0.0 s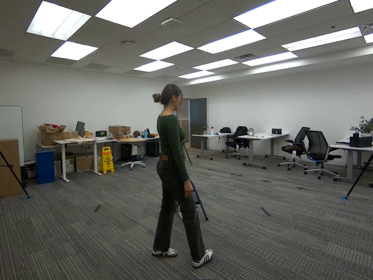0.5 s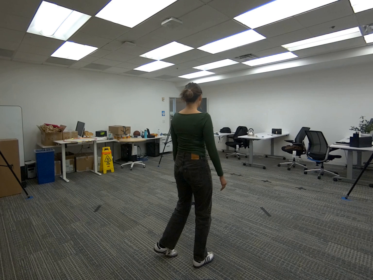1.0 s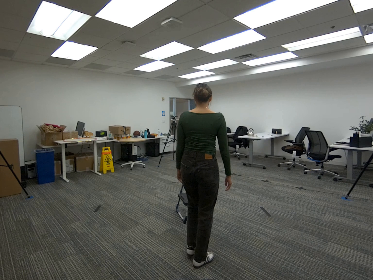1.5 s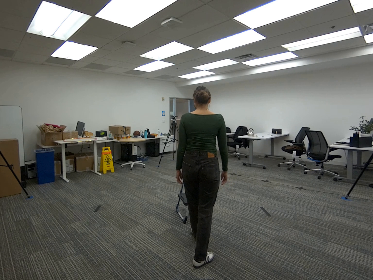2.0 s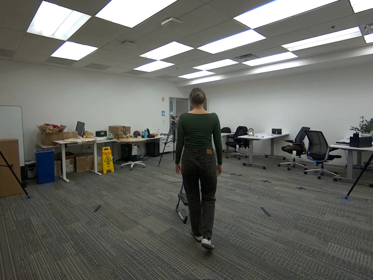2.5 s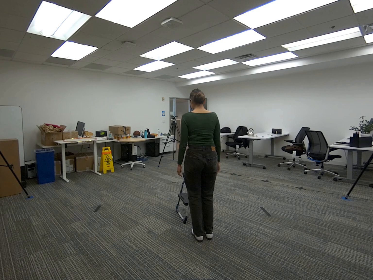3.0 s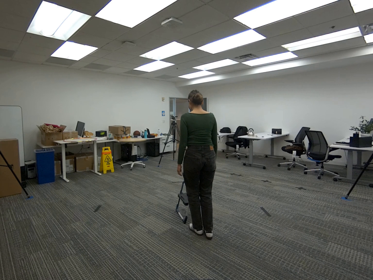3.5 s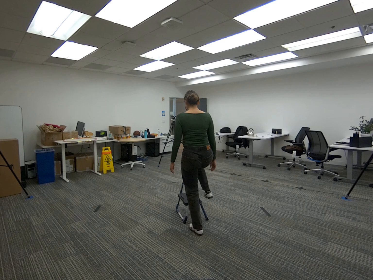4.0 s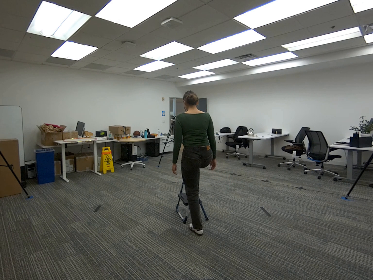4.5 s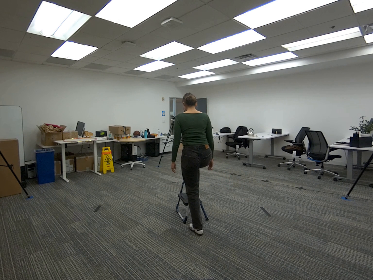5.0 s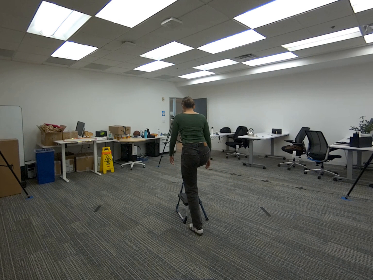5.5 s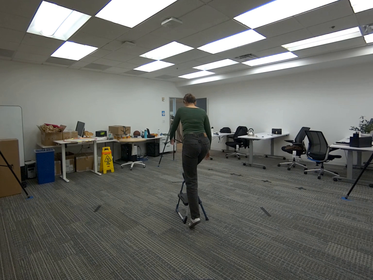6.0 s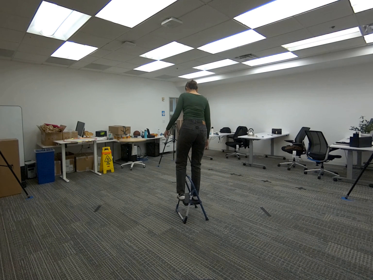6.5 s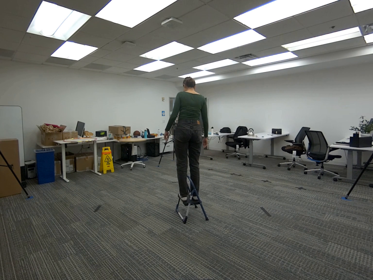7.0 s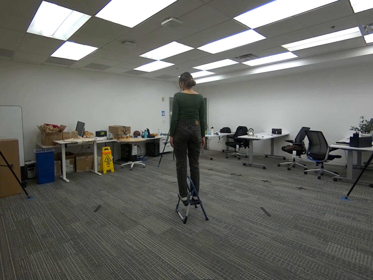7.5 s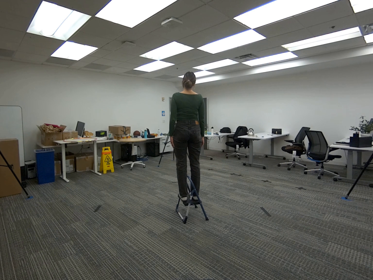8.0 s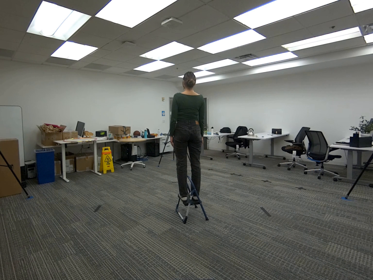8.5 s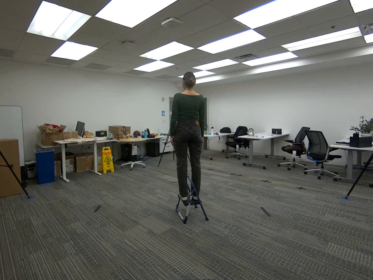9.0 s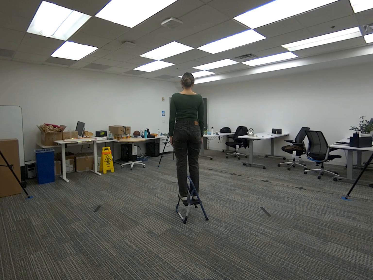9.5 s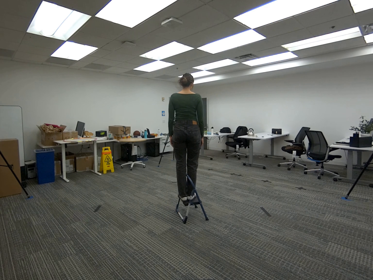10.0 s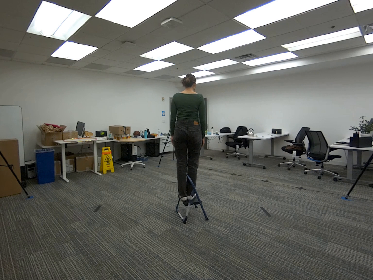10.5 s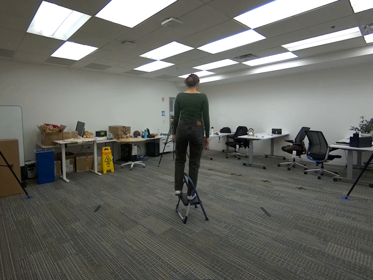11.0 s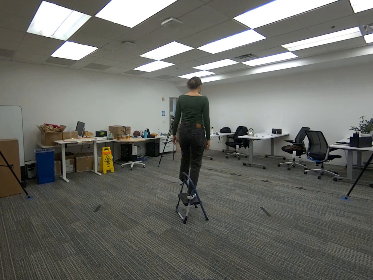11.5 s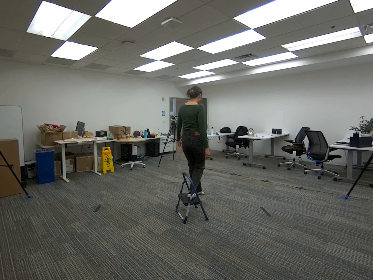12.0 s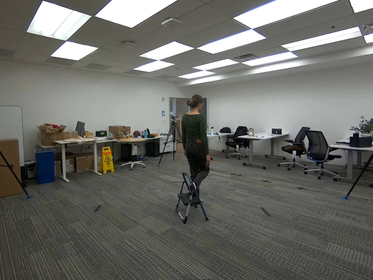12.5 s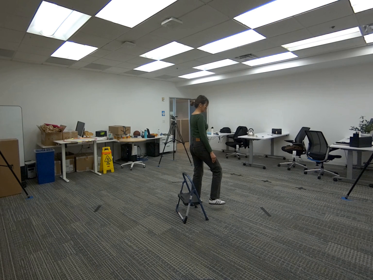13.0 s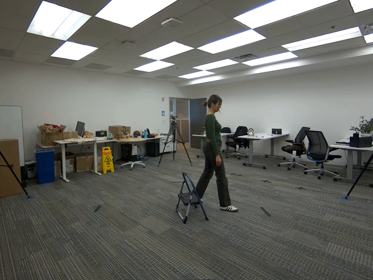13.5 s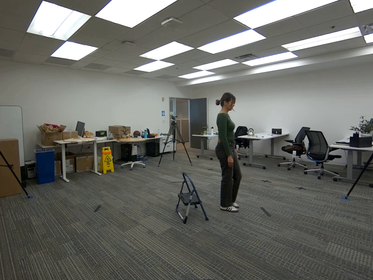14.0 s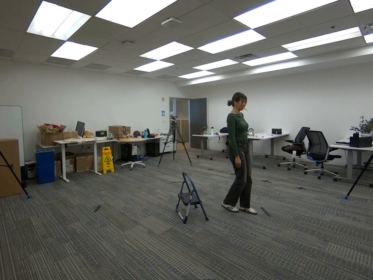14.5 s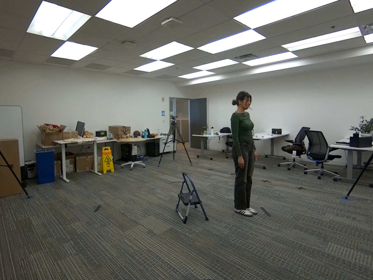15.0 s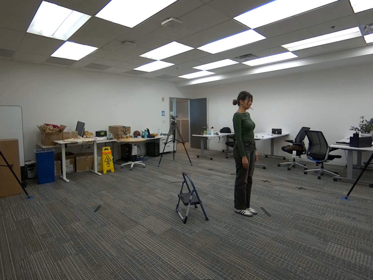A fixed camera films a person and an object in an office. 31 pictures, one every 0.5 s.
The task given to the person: Walk over to the step ladder and step onto the step ladder using both feet. Step off.
